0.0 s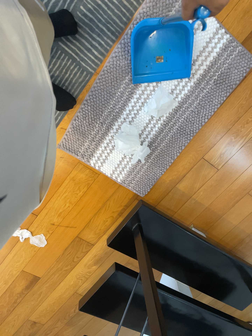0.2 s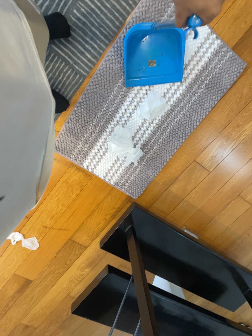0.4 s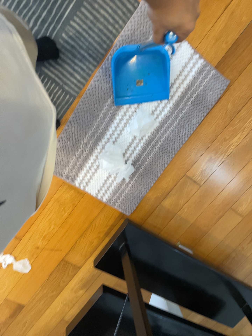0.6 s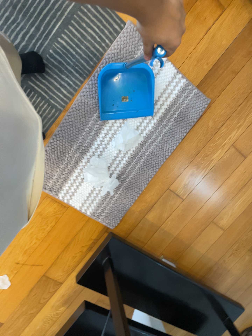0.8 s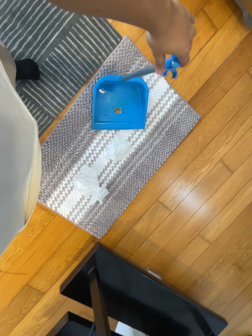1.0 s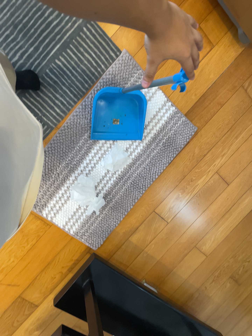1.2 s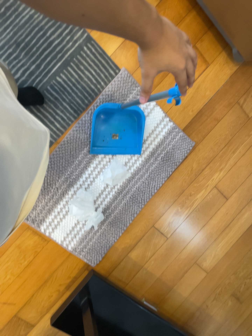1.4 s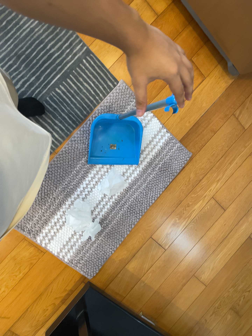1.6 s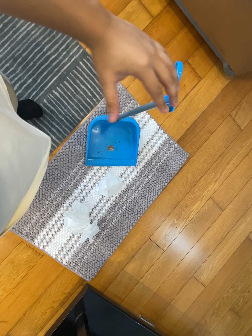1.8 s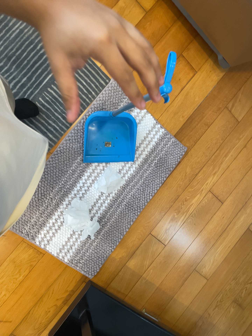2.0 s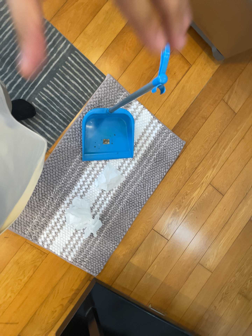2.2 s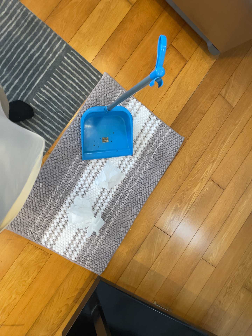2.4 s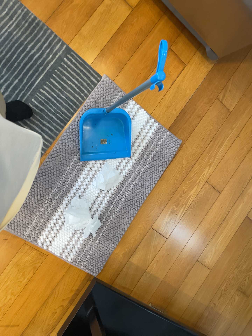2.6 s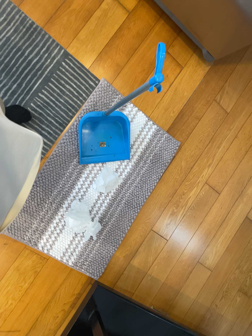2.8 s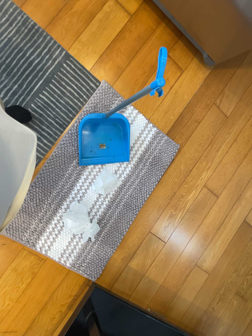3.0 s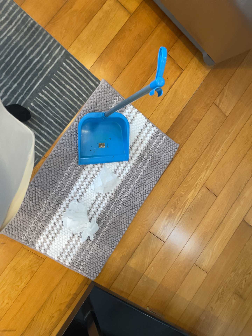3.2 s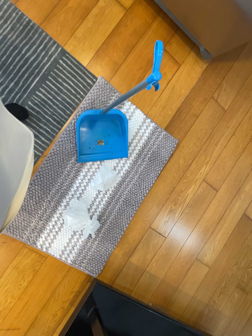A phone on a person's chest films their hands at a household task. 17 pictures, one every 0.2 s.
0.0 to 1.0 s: The camera pans to its right by about 10 degrees. Its aim tips toward the top of its view by about 10 degrees, and the scene shifts downward.
1.0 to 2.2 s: The camera travels toward the bottom of its view, about 8 cm.
2.2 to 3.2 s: The camera shifts only a little, or ends up much as it began.
The film runs backward here.
